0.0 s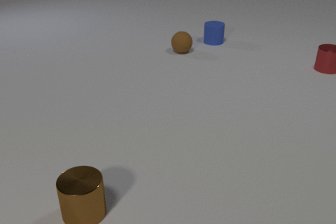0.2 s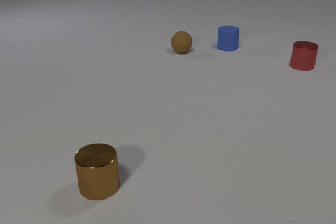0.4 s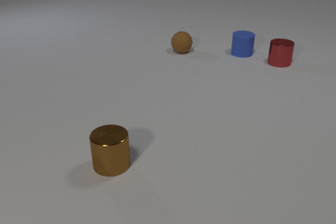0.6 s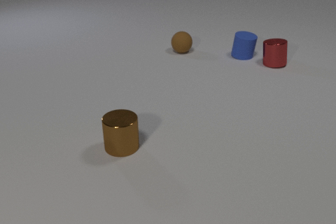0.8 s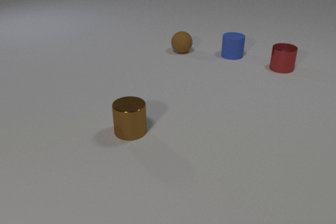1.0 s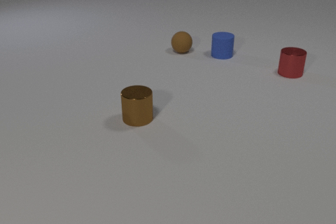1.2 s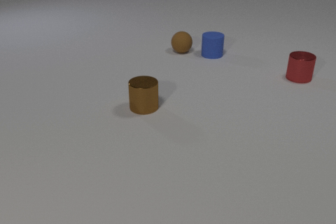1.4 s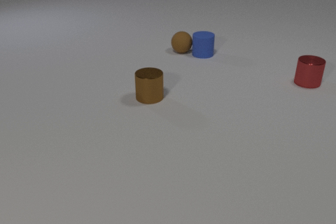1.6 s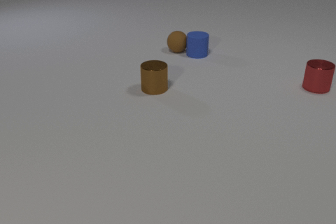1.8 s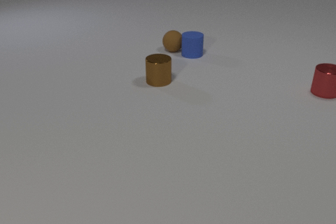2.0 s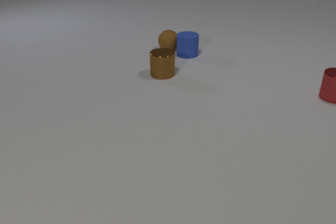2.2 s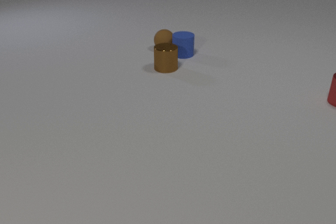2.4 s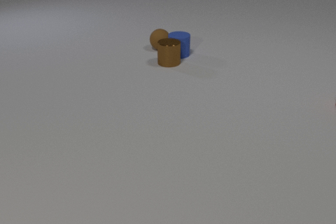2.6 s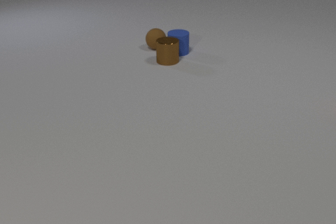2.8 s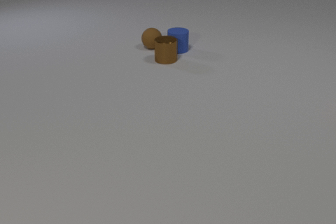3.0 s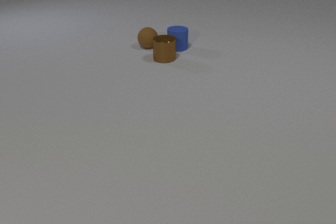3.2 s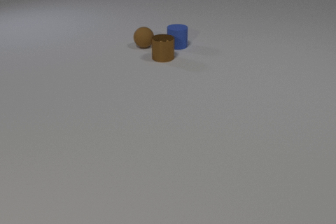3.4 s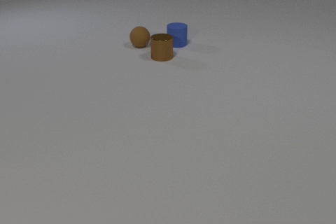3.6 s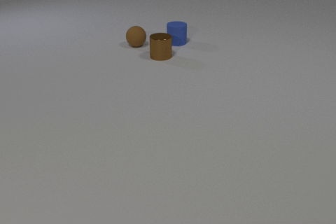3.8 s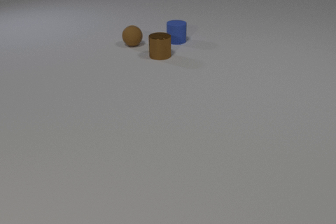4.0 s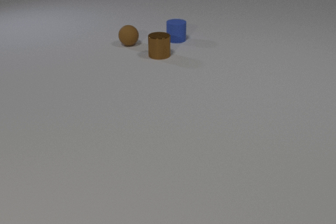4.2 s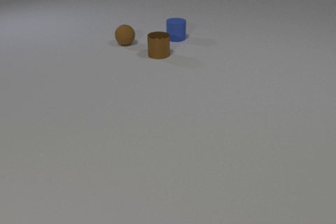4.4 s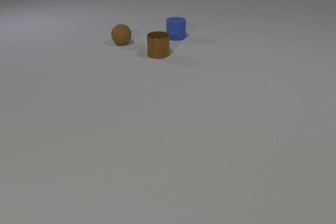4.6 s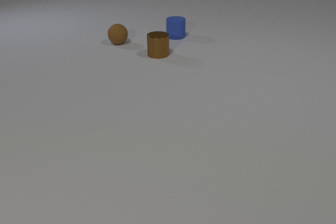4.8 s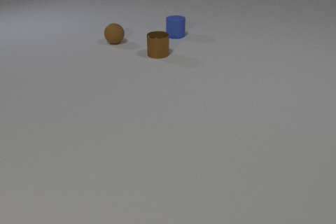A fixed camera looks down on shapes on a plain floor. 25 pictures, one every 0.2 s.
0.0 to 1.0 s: The blue rubber cylinder slides toward the camera. The red metal cylinder slides to the left and toward the camera. The brown metal cylinder slides away from the camera. The blue rubber cylinder and the red metal cylinder collide.
1.0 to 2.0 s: The blue rubber cylinder slides to the left. The red metal cylinder slides to the right and toward the camera. The brown rubber sphere rolls to the left. The brown metal cylinder slides away from the camera. The blue rubber cylinder and the brown rubber sphere collide.
2.0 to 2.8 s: The blue rubber cylinder slides away from the camera and to the left. The red metal cylinder slides to the right and toward the camera, leaves at the right edge. The brown rubber sphere rolls to the left and away from the camera. The brown metal cylinder slides away from the camera. The blue rubber cylinder and the brown metal cylinder collide.
2.8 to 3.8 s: The blue rubber cylinder slides away from the camera. The brown rubber sphere rolls to the left and away from the camera. The brown metal cylinder slides away from the camera and to the left.
3.8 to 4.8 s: The blue rubber cylinder slides away from the camera. The brown rubber sphere rolls to the left and away from the camera.
What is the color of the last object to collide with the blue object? brown.
Are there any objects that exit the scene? yes.
What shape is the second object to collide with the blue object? sphere.
